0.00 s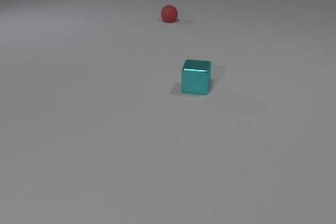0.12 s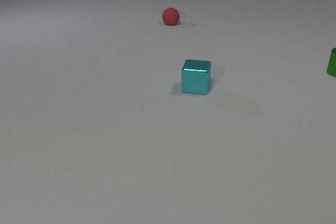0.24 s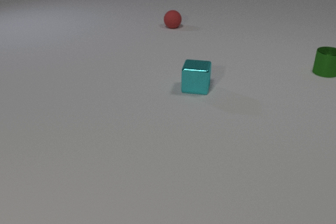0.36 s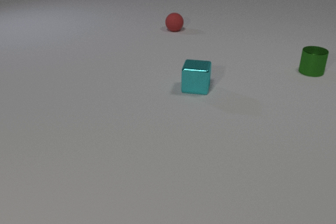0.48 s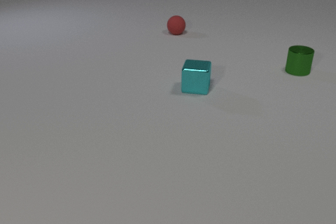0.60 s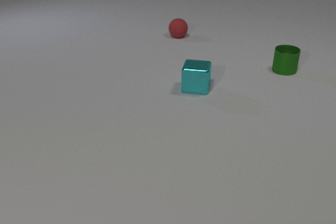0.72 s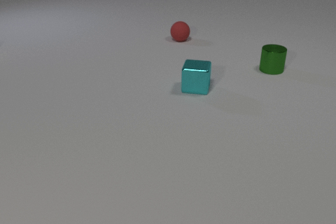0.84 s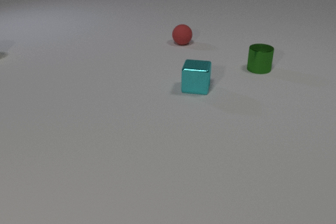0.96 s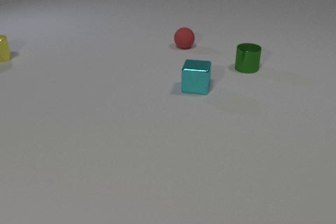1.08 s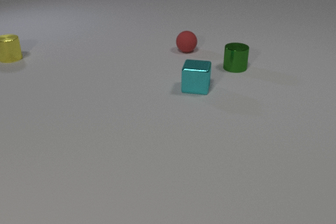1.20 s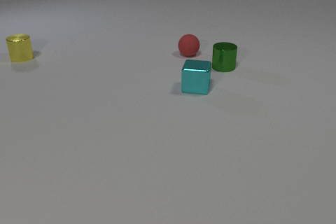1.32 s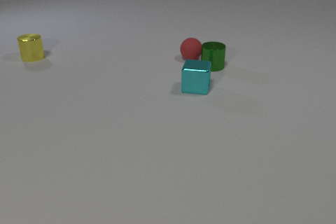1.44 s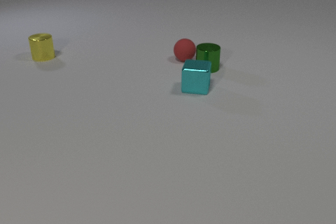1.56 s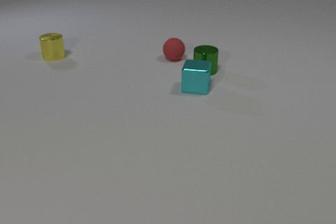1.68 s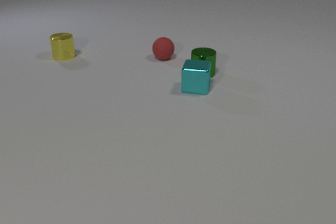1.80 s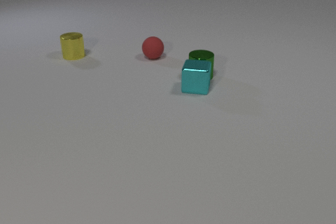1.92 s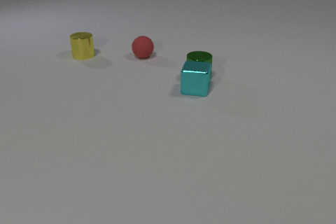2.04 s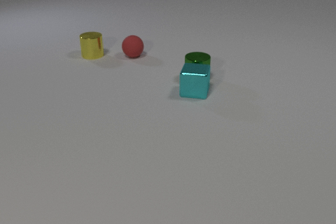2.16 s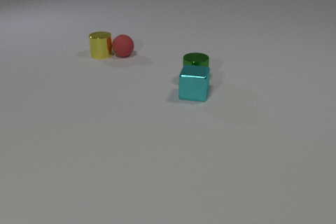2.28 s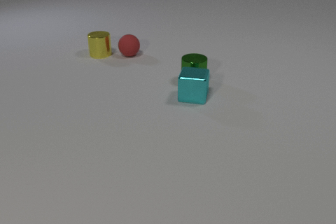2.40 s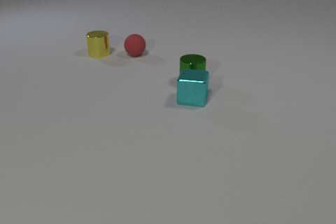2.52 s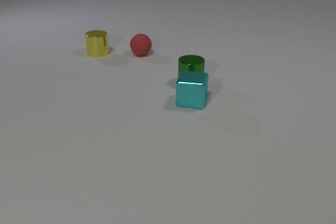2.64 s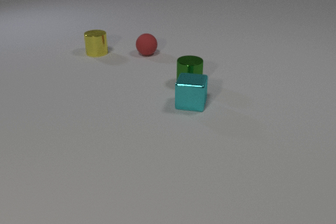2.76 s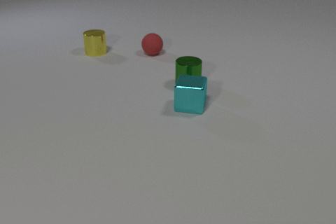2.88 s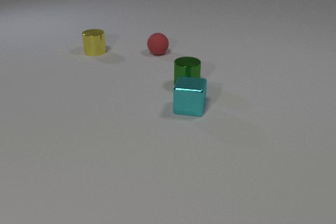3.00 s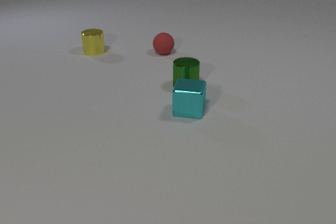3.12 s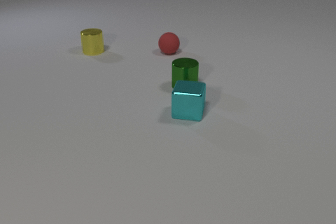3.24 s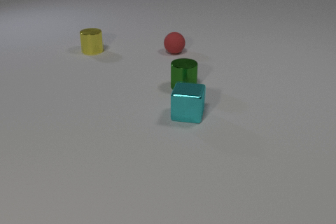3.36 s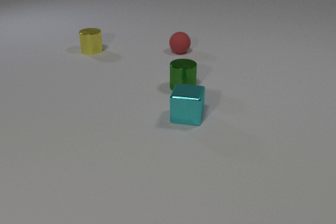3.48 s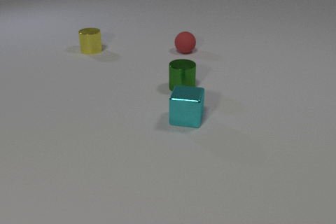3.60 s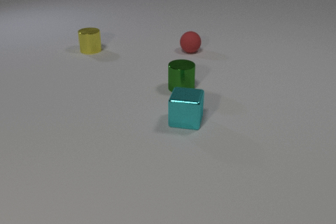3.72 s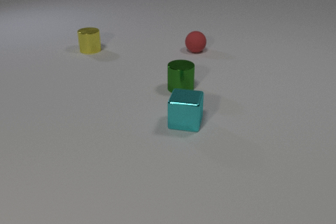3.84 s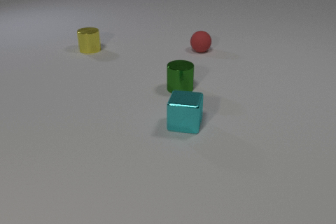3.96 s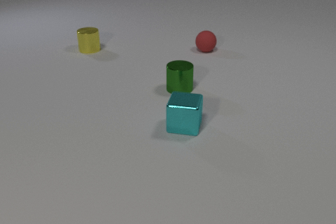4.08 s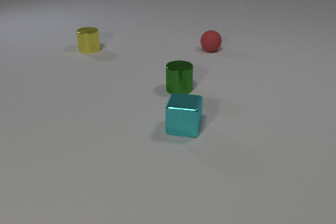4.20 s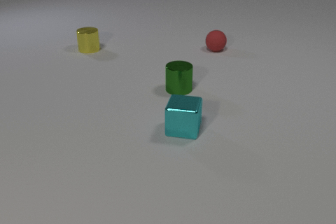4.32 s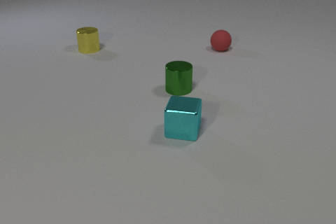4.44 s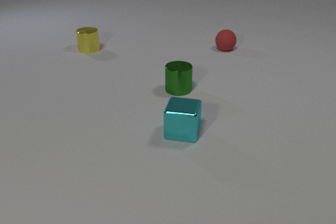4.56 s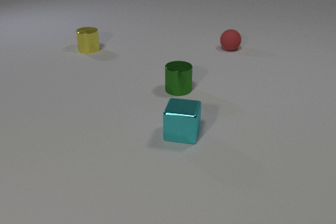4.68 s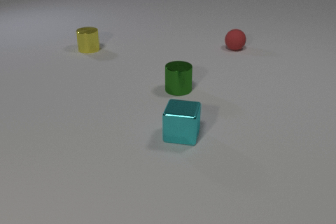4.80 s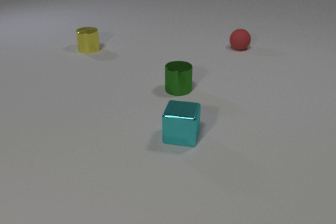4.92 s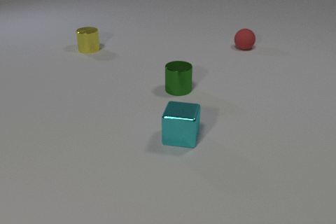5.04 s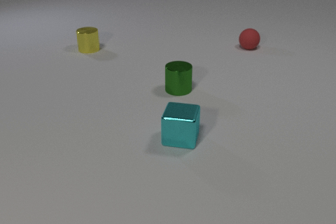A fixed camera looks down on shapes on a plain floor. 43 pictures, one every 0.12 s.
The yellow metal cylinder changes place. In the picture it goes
to the right.
The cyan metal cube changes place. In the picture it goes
toward the camera.
0.00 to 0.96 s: The green metal cylinder comes in at the right edge, slides to the left. The red rubber sphere rolls toward the camera. The yellow metal cylinder comes in at the left edge, slides to the right.
0.96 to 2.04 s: The green metal cylinder slides to the left and toward the camera. The red rubber sphere rolls to the left and toward the camera. The yellow metal cylinder slides to the right. The cyan metal cube slides toward the camera. The green metal cylinder and the red rubber sphere collide. The green metal cylinder and the cyan metal cube collide.
2.04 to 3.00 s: The green metal cylinder slides toward the camera and to the left. The red rubber sphere rolls to the right. The yellow metal cylinder slides away from the camera. The cyan metal cube slides toward the camera. The red rubber sphere and the yellow metal cylinder collide.
3.00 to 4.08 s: The green metal cylinder slides toward the camera and to the left. The red rubber sphere rolls to the right. The yellow metal cylinder slides away from the camera and to the left. The cyan metal cube slides toward the camera.
4.08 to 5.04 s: The red rubber sphere rolls to the right. The cyan metal cube slides toward the camera.
How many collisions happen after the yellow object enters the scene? 3.
Are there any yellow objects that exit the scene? no.
What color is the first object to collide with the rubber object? green.
